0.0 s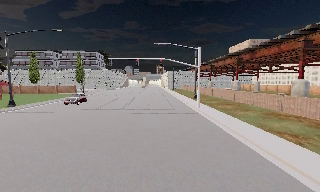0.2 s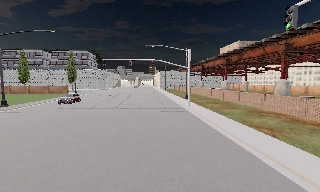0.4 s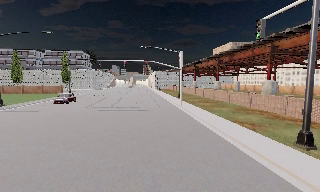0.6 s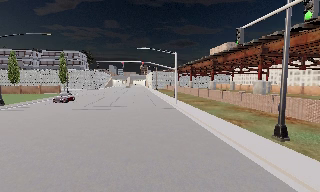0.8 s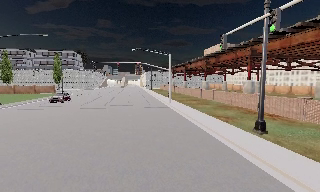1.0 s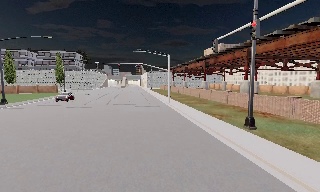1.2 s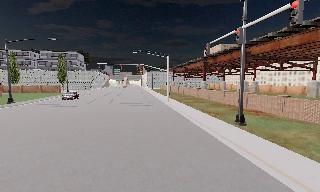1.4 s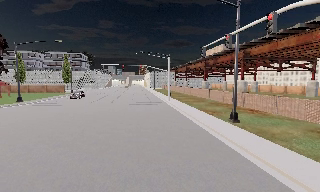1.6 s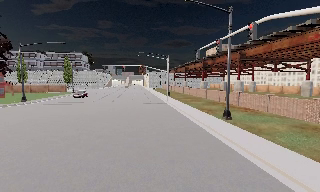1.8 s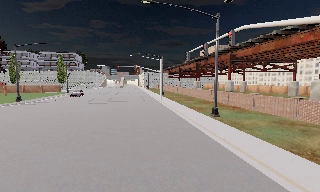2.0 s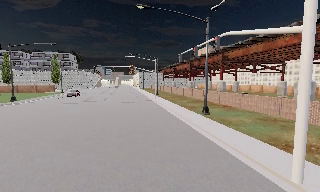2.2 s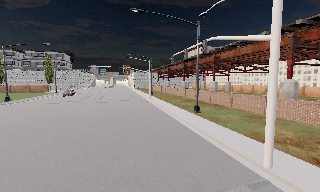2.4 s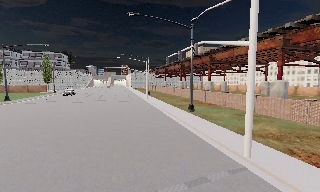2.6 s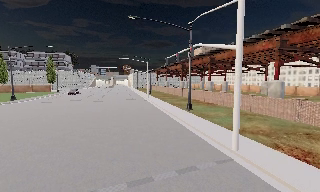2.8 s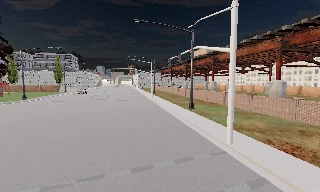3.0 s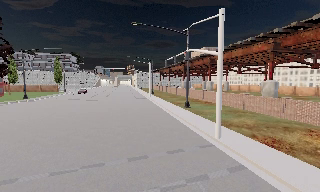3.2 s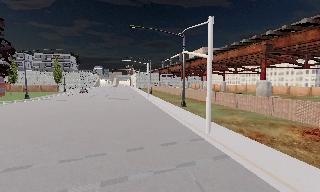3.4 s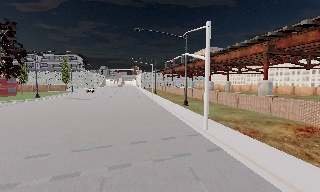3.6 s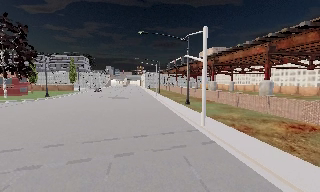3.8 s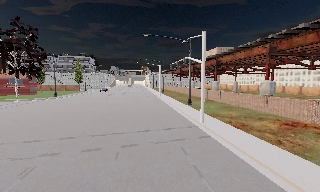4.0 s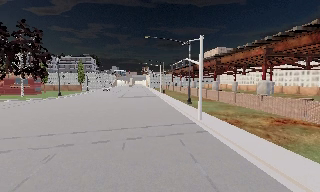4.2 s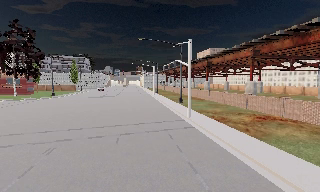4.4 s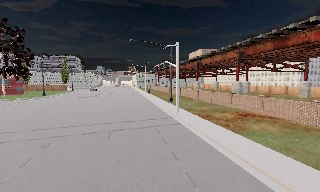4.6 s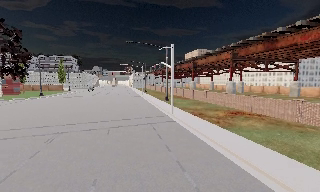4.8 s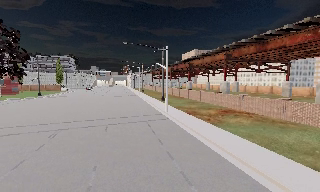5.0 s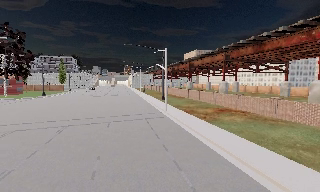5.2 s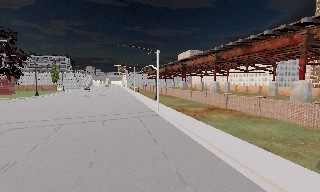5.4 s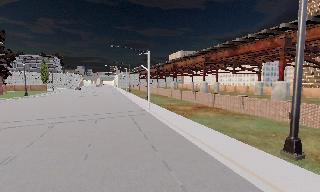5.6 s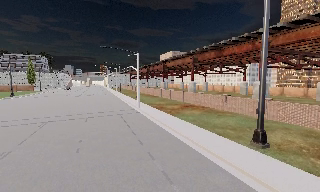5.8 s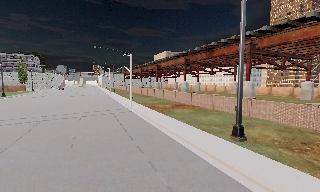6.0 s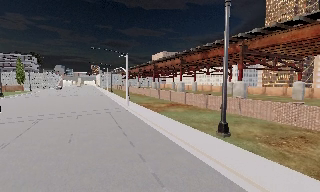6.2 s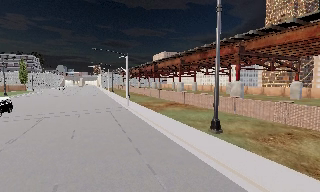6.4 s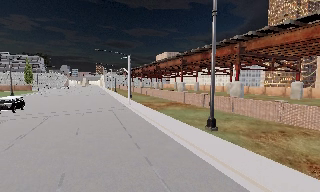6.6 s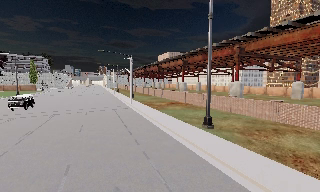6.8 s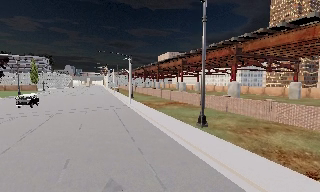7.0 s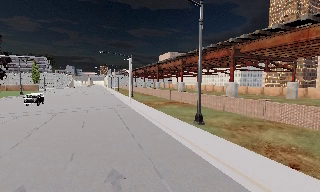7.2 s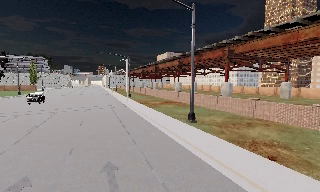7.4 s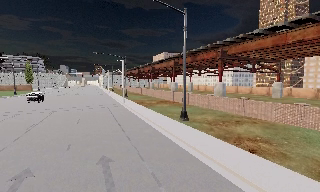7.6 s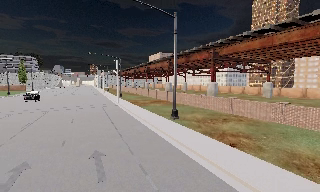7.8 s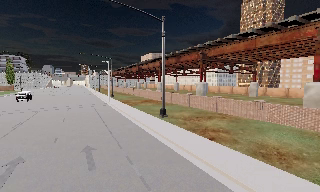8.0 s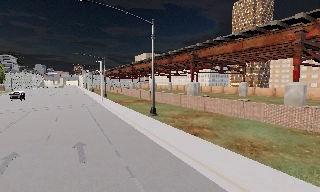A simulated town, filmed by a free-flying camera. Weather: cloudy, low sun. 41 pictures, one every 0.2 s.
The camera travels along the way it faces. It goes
backward.
0.0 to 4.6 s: The scene slides to the left, as the camera pans about 10 degrees to its right. It travels backward, about 25 m, so what stands in front gets smaller.
4.6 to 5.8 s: The camera pans to its right, which is clockwise from overhead, by about 10 degrees. It travels backward, about 6 m, so what stands in front gets smaller.
5.8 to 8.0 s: The camera travels backward and to its right, about 9 m, so what stands in front gets smaller.
The film runs backward here.
